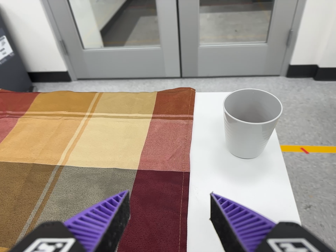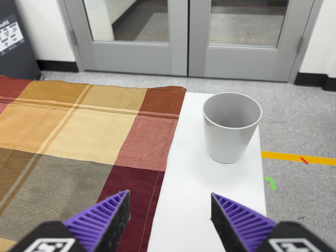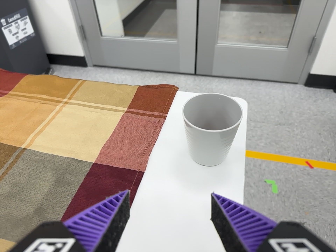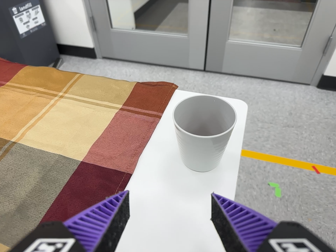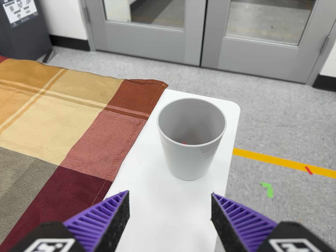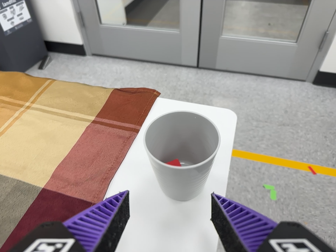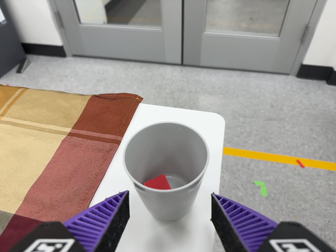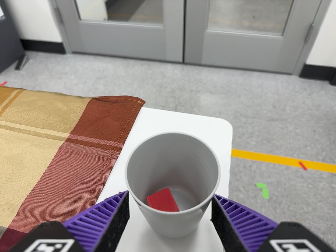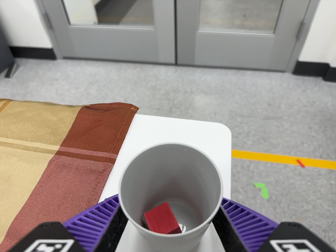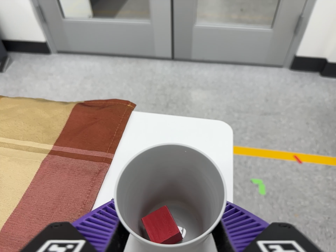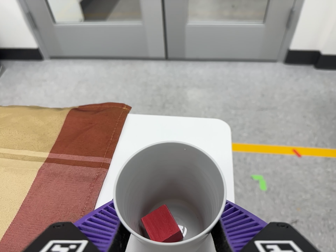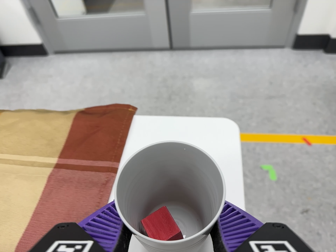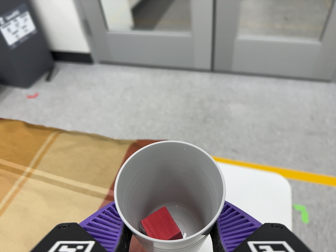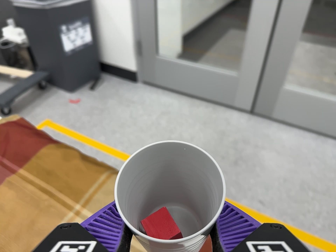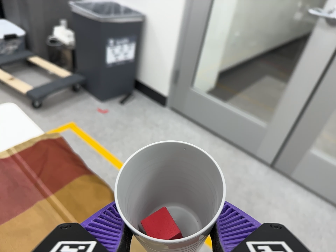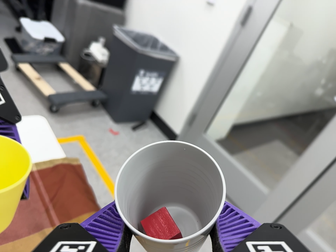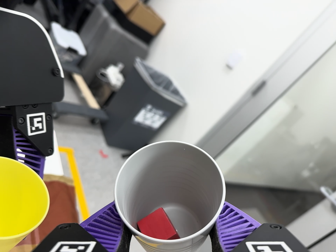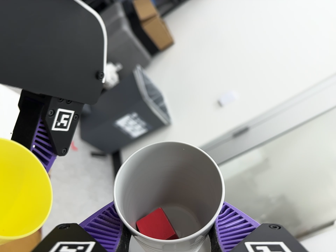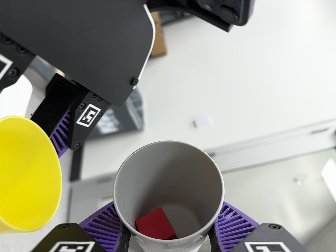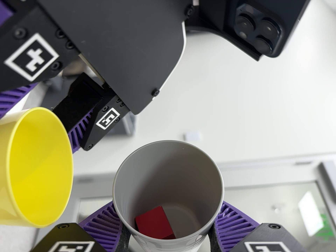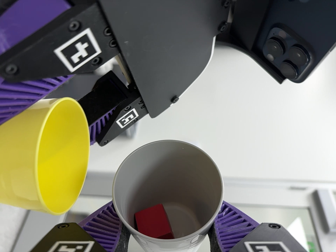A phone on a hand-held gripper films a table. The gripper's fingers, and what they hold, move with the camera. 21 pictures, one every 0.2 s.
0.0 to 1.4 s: The camera travels to its right, forward and toward the top of its view, about 20 cm, so close, fixed things drift to the left.
1.4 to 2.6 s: The camera swings to its left by about 10 degrees, and the scene slides to the right. It travels toward the top of its view and to its left, about 16 cm, so close, fixed things drift downward. It rolls about its line of sight by about 10 degrees, and the scene rotates clockwise.
2.6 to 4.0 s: The camera pans to its right by about 15 degrees. It travels to its left and toward the top of its view, about 36 cm. Its aim tips toward the top of its view by about 30 degrees, and the scene shifts downward. It rolls about its line of sight by about 100 degrees, and the scene rotates clockwise.
The film runs forward here.
